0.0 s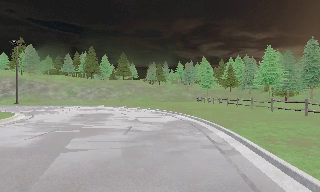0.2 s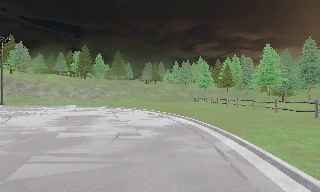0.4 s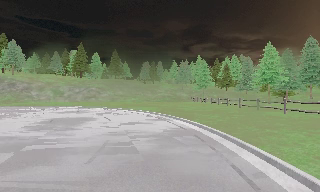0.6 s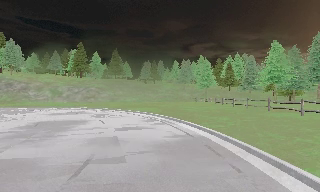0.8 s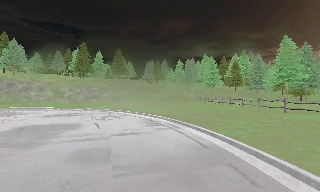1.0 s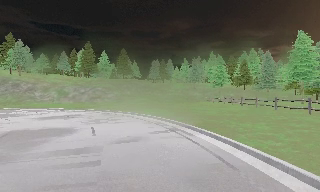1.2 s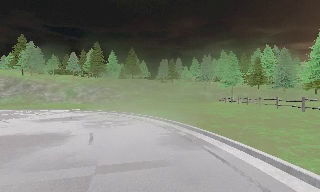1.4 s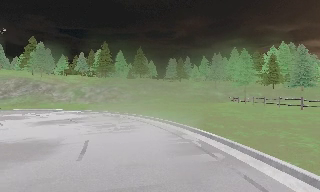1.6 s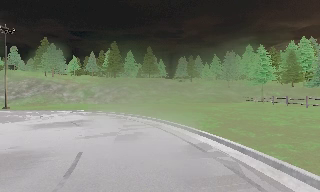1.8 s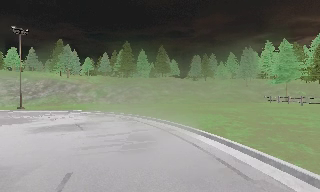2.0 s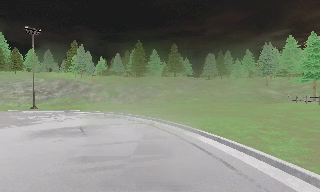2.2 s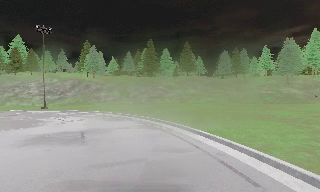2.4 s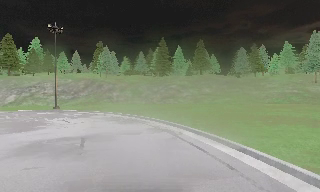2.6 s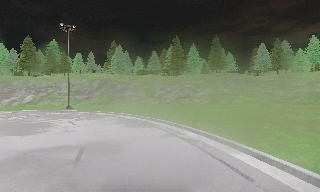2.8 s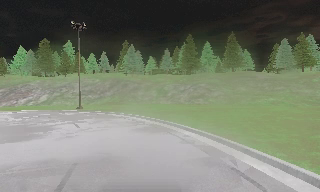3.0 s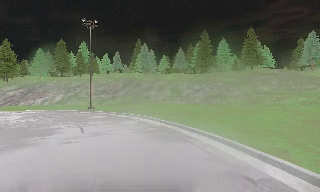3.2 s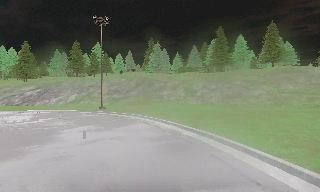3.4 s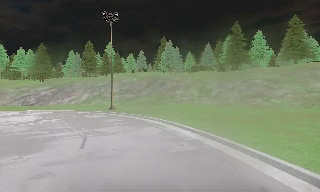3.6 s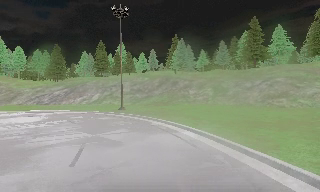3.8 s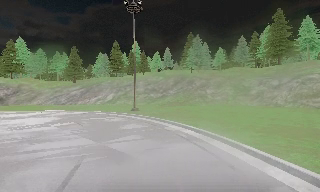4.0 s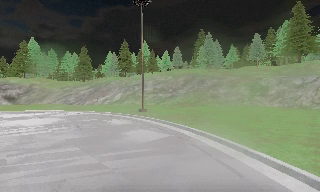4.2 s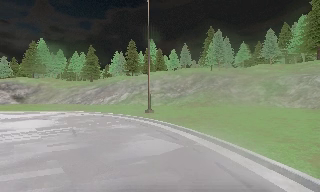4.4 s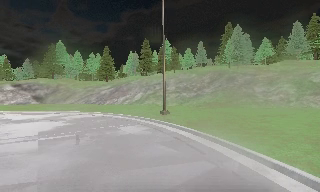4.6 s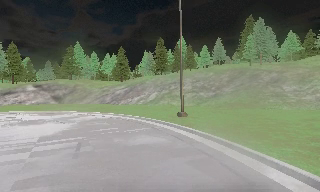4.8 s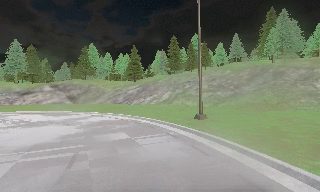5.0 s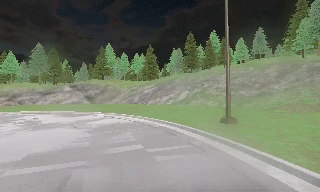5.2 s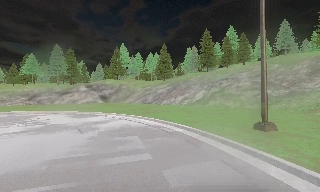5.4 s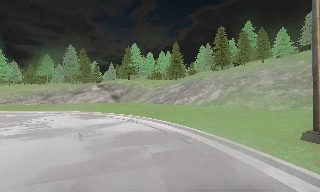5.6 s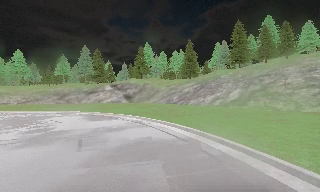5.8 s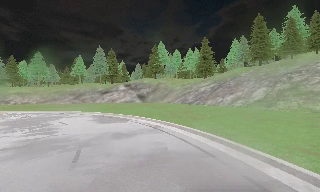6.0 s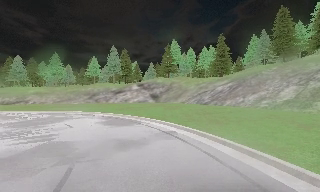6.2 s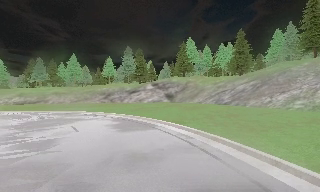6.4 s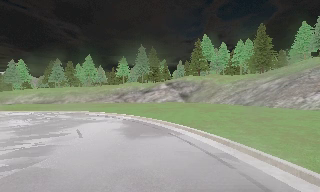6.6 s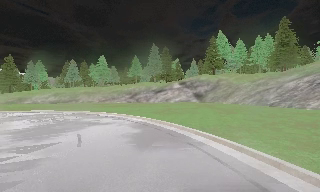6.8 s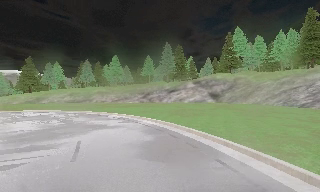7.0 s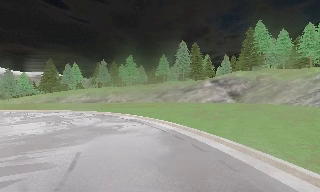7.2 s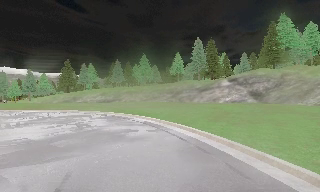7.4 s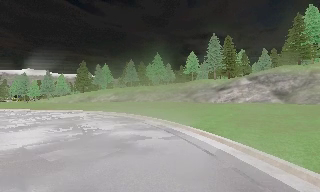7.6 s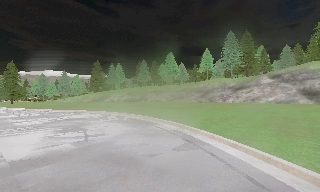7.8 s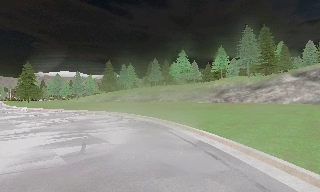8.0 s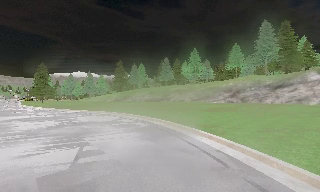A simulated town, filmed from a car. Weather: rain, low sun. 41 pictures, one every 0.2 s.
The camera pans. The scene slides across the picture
to the right.
The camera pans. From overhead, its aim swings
counterclockwise.
0.0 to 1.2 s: The camera travels forward, about 9 m, so what stands in front looms larger.
1.2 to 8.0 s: The scene slides to the right, as the camera pans about 150 degrees to its left. It travels forward, about 50 m.
The film runs forward here.
